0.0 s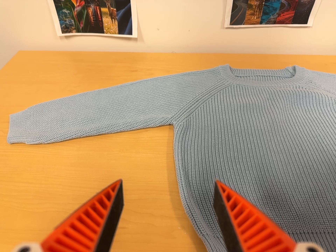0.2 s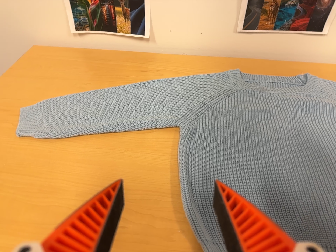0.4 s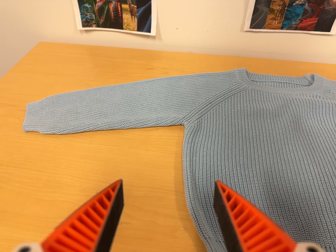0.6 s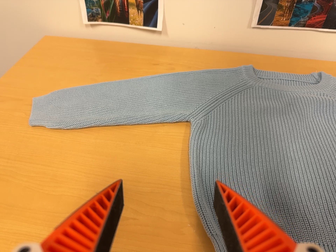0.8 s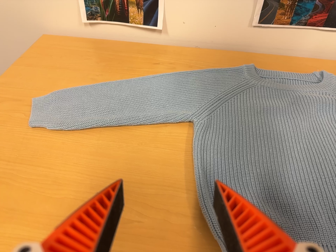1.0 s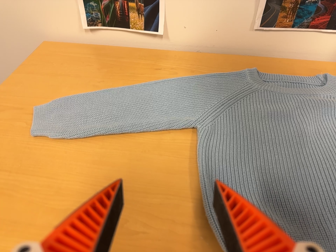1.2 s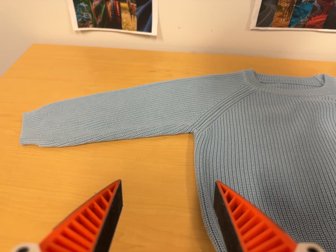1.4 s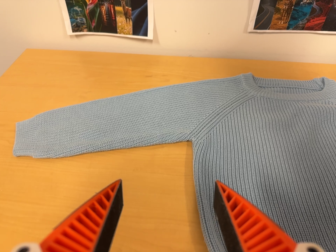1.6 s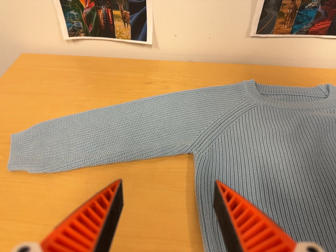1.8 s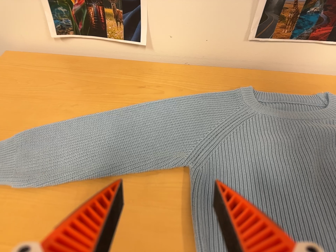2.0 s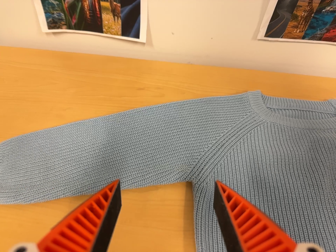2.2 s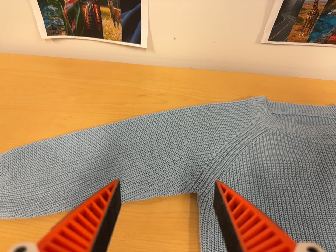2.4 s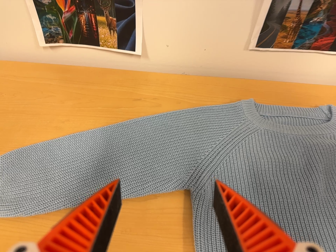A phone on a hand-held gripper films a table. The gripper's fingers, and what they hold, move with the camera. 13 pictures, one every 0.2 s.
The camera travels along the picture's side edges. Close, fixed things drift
downward.
0.0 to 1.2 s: The camera shifts only a little, or ends up much as it began.
1.2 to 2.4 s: The camera travels toward the top of its view and forward, about 14 cm, so close, fixed things drift downward.
The film runs forward here.
